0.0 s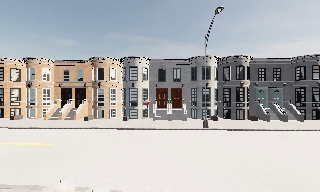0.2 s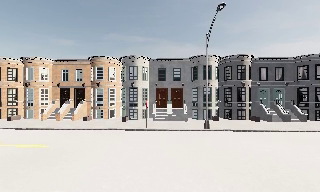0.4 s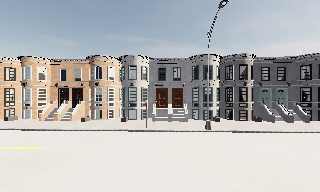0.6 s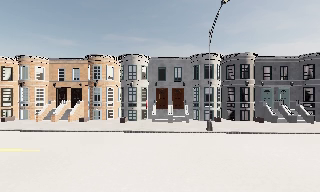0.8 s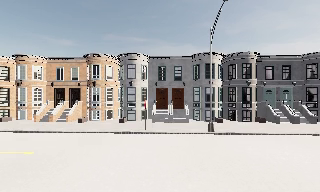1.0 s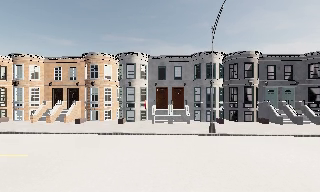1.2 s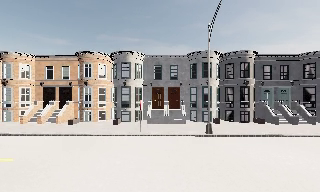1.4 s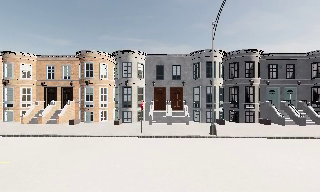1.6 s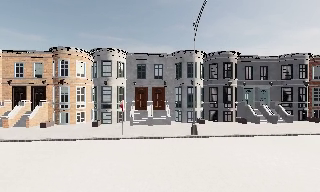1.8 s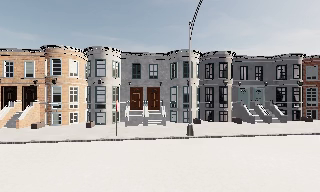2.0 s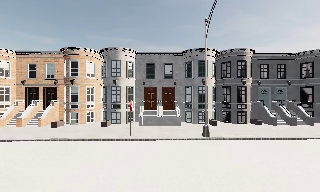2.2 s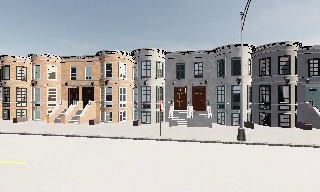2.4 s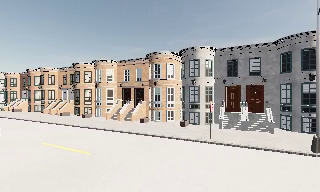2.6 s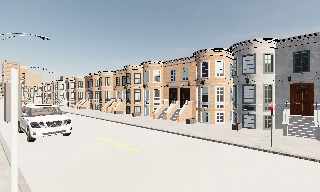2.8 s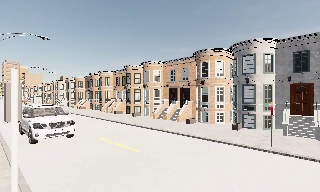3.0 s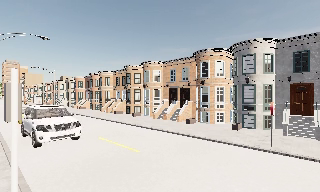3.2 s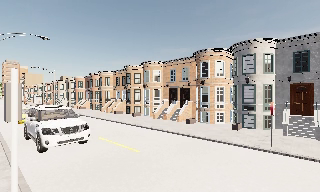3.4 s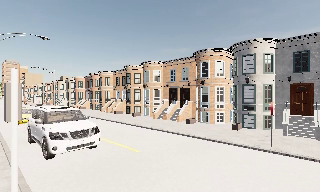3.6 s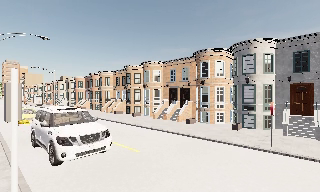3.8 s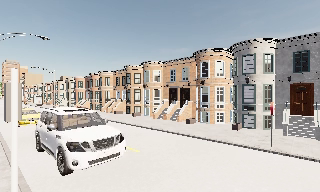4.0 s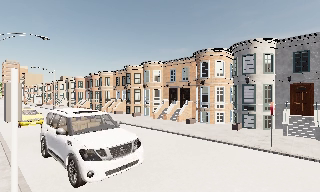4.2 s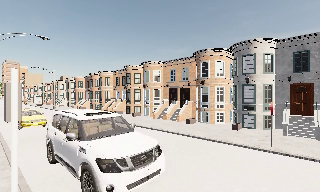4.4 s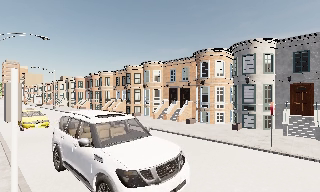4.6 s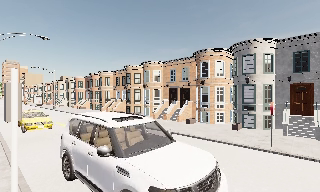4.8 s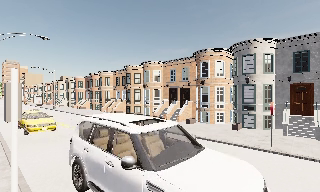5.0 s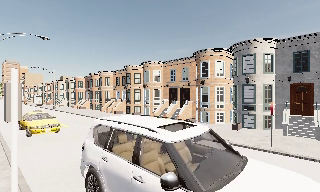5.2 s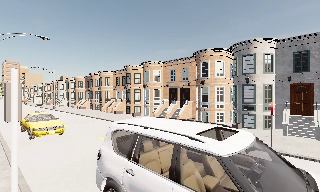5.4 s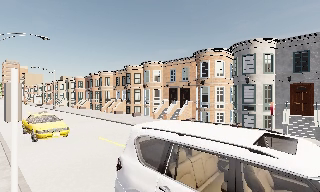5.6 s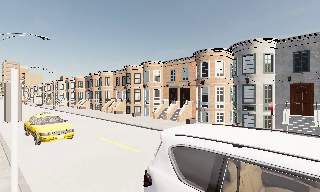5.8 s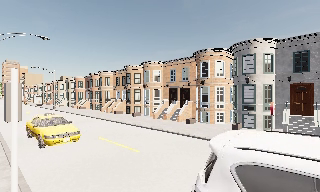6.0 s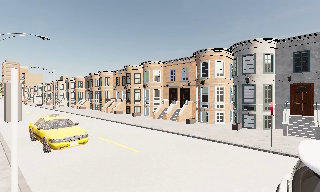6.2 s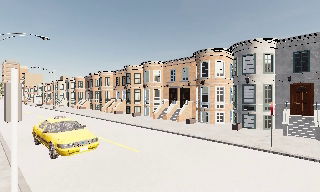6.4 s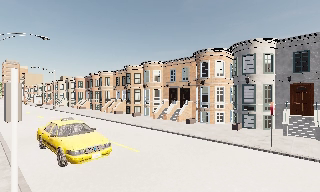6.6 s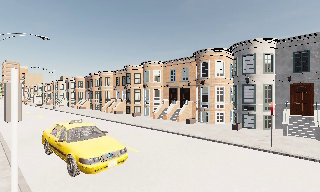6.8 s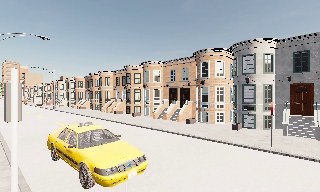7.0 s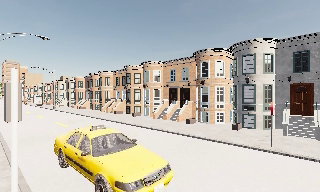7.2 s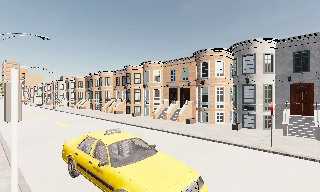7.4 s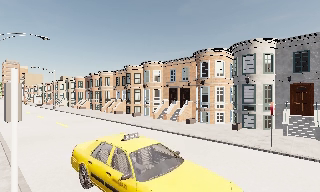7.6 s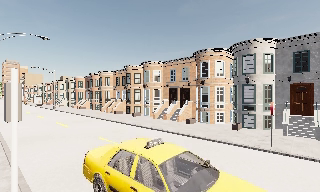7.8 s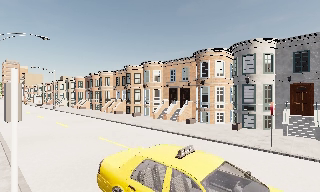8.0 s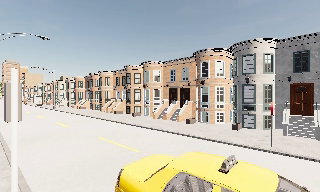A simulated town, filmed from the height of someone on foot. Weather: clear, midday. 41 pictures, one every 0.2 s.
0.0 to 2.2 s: The camera travels forward, about 3 m, so what stands in front looms larger.
2.2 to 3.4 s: The camera pans to its left, which is counterclockwise from overhead, by about 35 degrees. It travels forward, about 0.5 m. It loses speed.
3.4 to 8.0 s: The camera keeps its place and its aim.
The film runs forward here.
